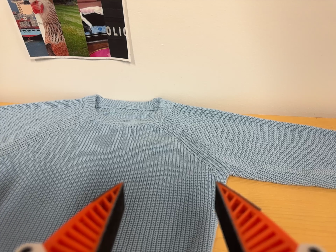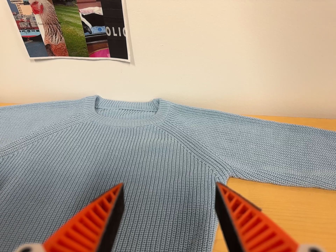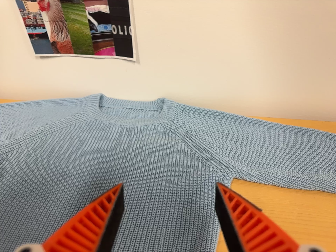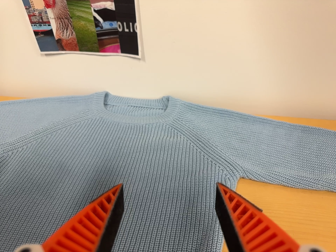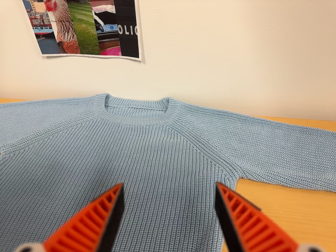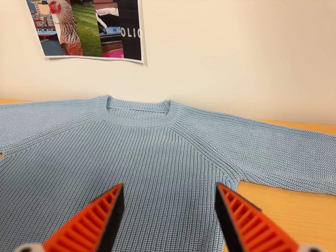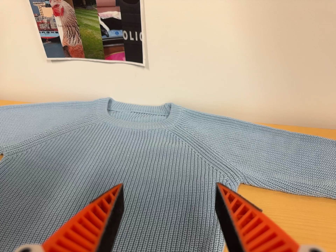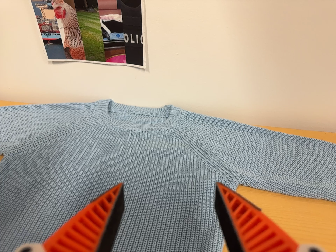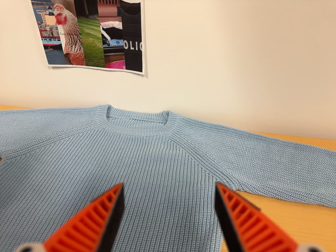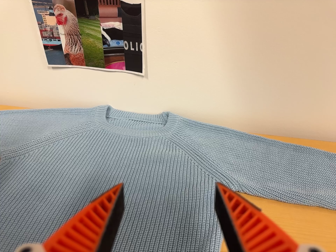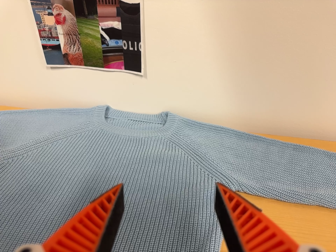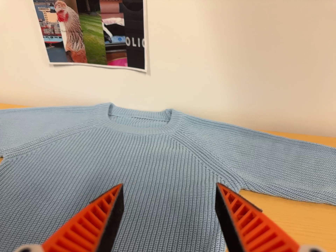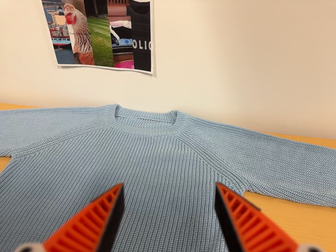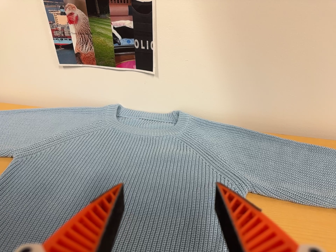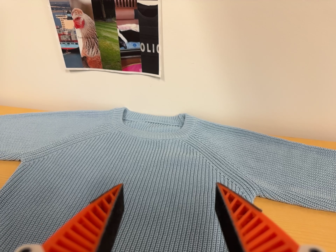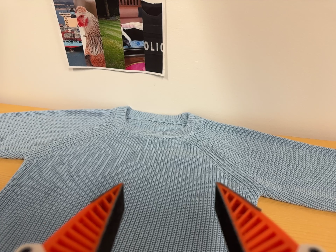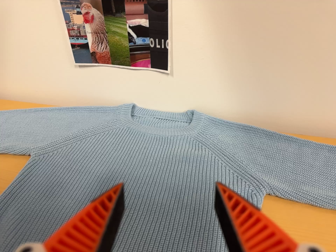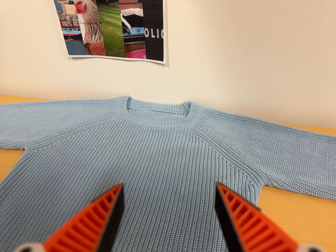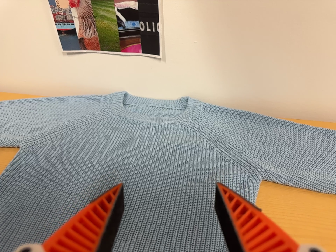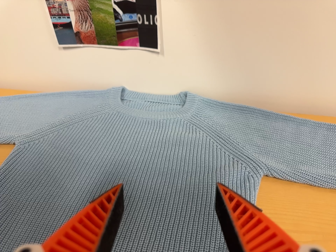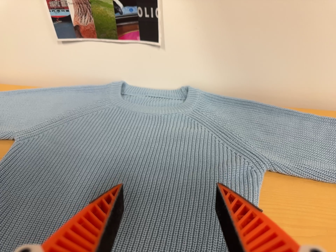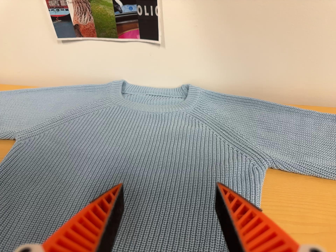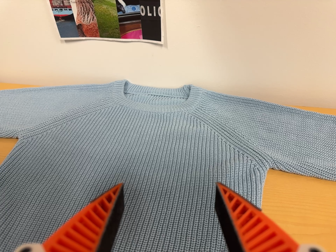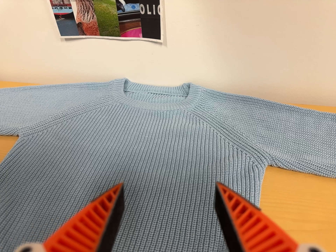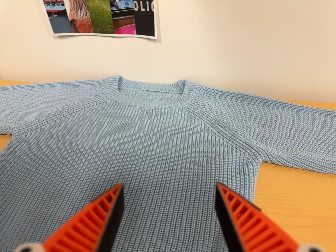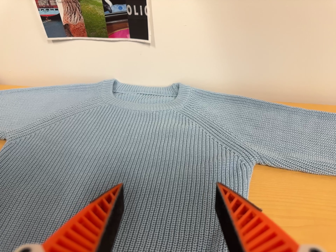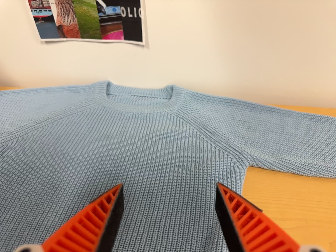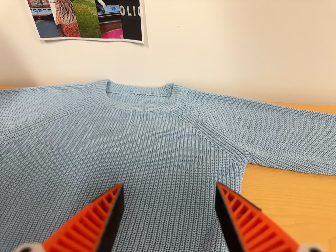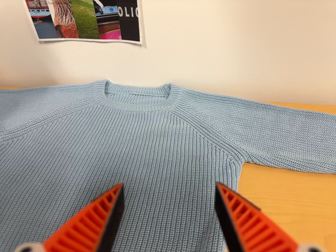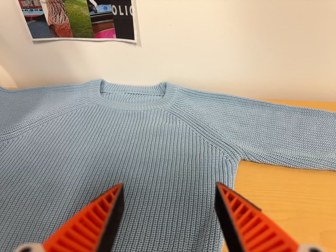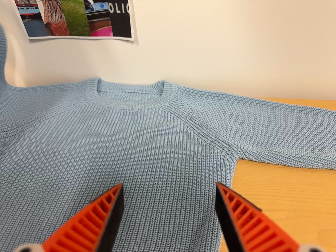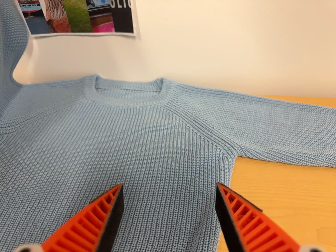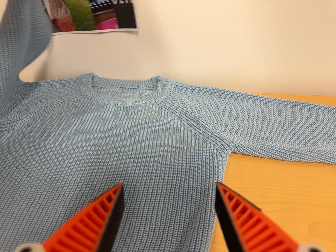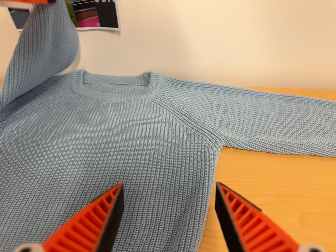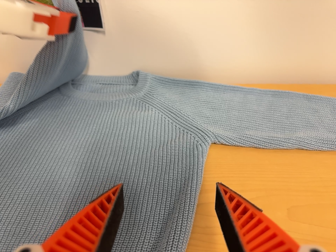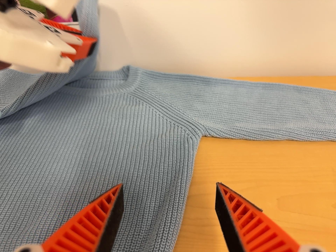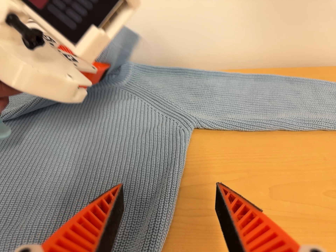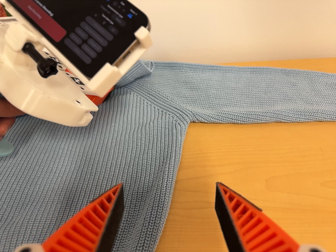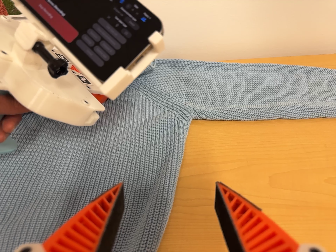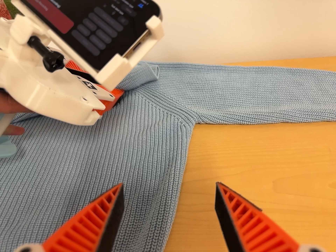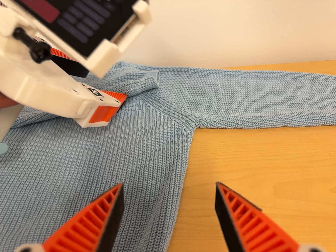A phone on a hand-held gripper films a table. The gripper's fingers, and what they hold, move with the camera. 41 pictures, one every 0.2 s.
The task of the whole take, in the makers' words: left arm across.
0.0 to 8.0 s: The camera travels toward the bottom of its view, about 7 cm, so close, fixed things drift upward.
The film runs forward here.
